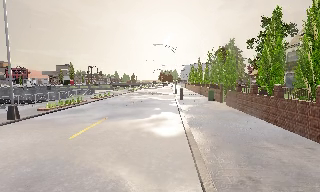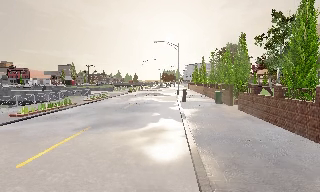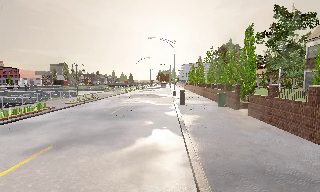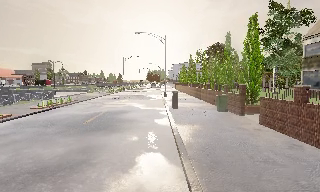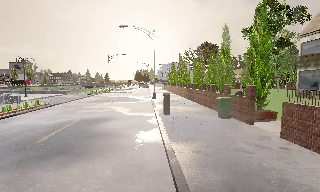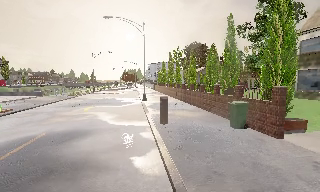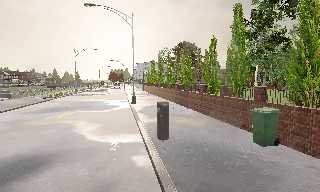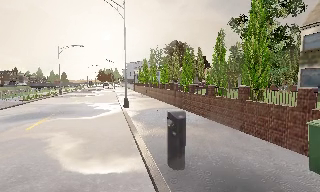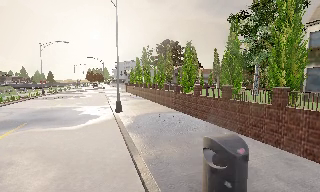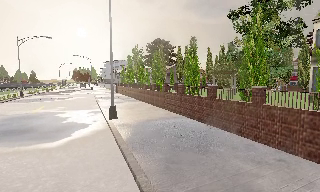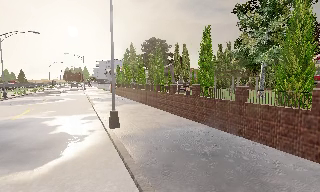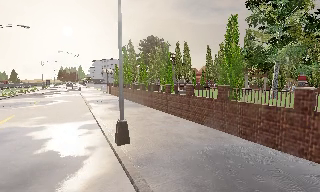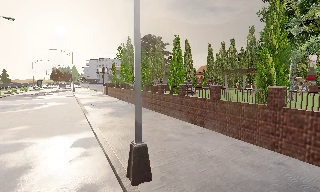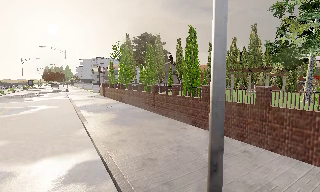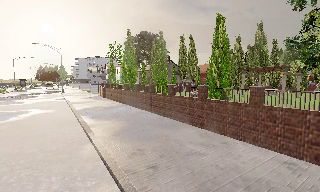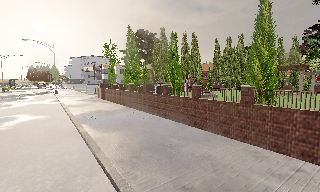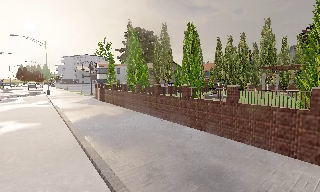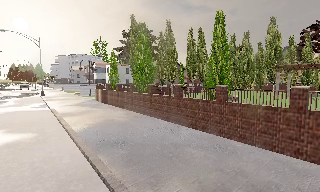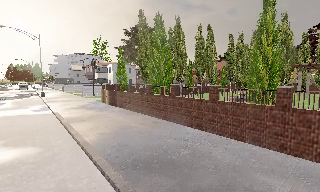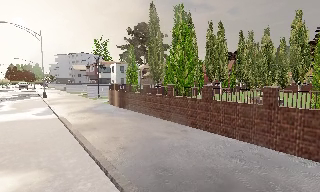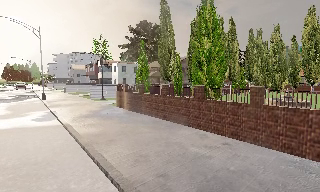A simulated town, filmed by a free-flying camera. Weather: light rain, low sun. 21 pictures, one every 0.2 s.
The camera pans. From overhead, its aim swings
clockwise.
0.0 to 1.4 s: The camera pans to its right, which is clockwise from overhead, by about 20 degrees. It travels forward, about 14 m, so what stands in front looms larger.
1.4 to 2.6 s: The camera pans to its right, which is clockwise from overhead, by about 15 degrees. It travels forward and to its left, about 11 m, so what stands in front looms larger.
2.6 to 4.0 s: The camera travels forward and to its left, about 12 m, so what stands in front looms larger.
The film runs forward here.
